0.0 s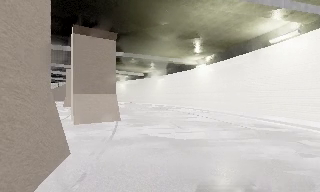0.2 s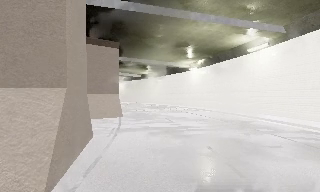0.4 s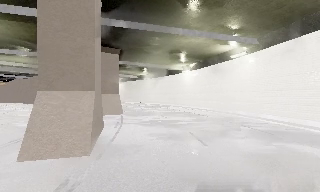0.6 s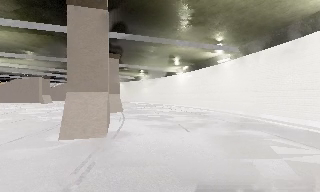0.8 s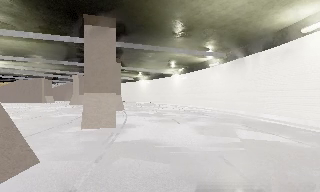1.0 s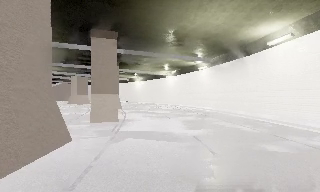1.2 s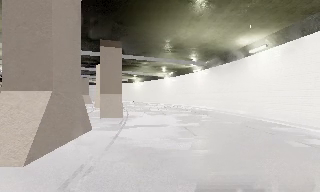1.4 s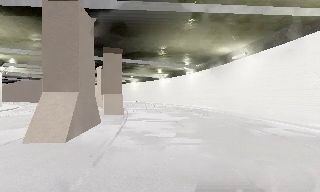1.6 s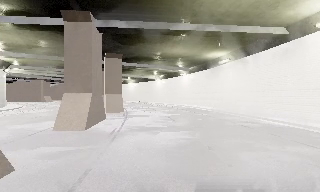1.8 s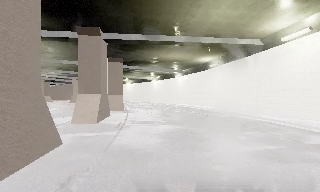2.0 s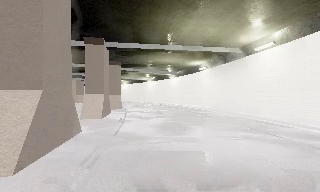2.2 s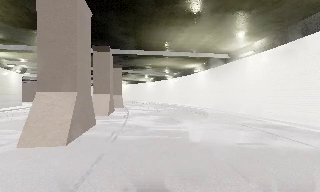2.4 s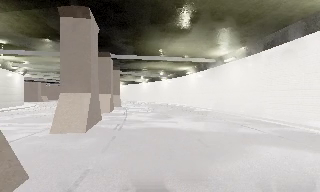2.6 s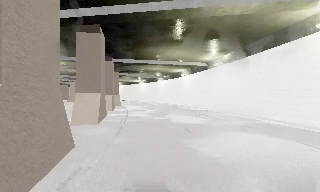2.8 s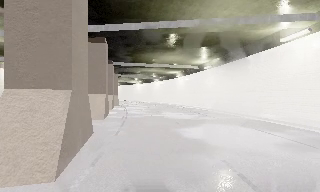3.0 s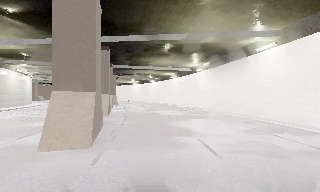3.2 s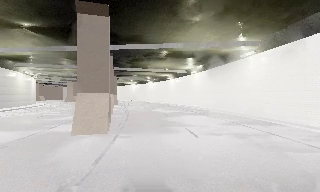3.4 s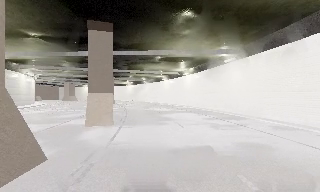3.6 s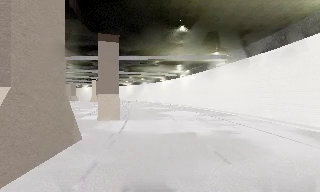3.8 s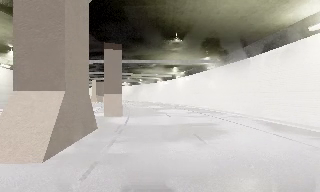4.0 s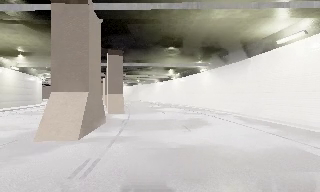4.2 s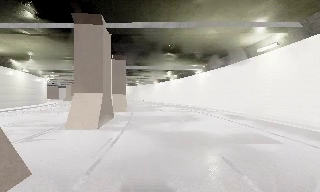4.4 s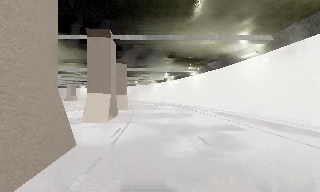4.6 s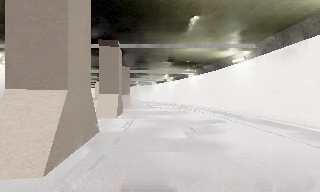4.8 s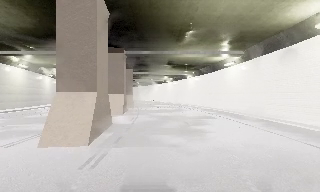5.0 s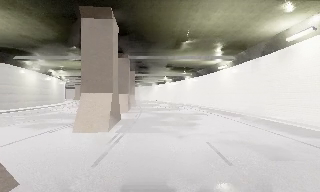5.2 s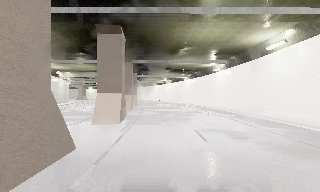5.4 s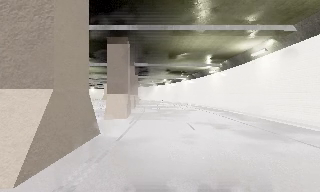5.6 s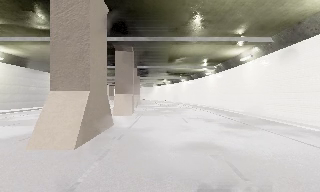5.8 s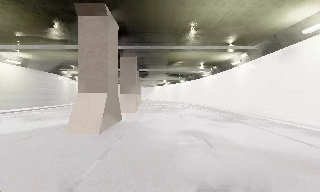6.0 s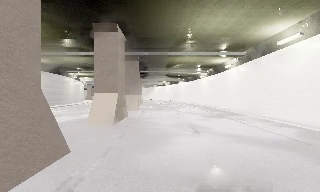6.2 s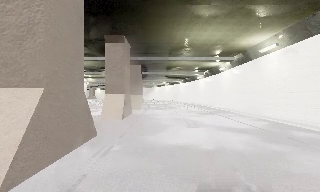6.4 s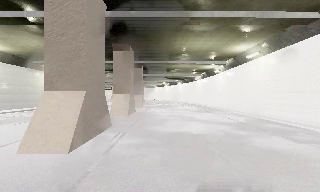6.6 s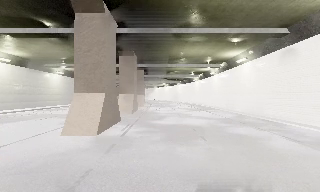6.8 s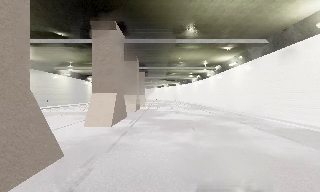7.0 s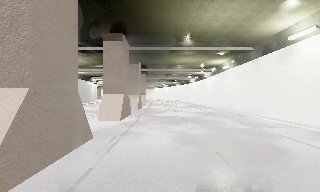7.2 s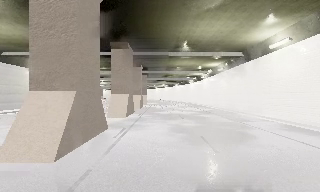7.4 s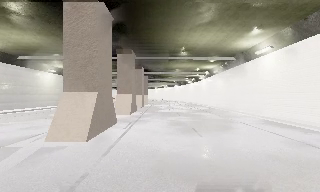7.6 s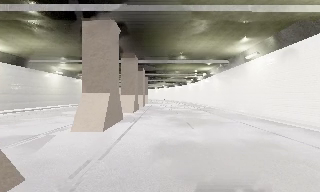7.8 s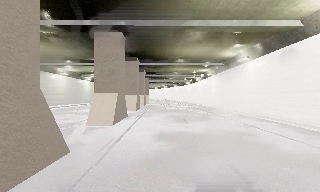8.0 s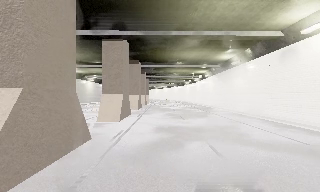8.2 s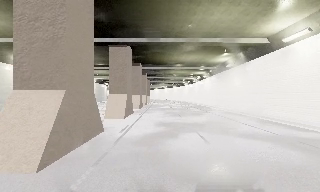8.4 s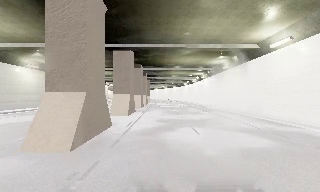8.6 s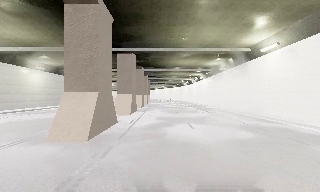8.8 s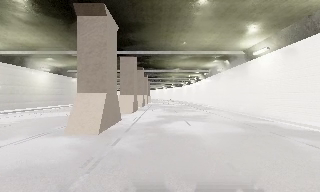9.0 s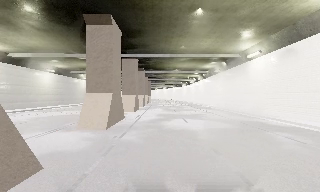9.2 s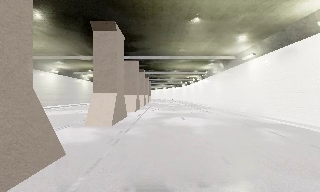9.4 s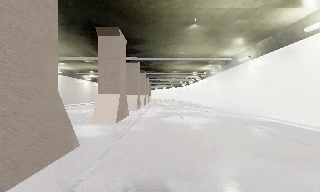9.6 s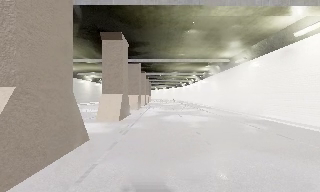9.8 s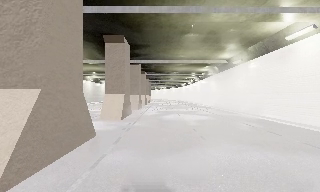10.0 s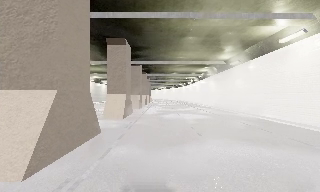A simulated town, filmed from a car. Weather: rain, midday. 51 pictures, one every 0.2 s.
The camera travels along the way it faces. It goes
backward.
0.0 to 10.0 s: The camera pans to its right, which is clockwise from overhead, by about 25 degrees. It travels backward, about 90 m, so what stands in front gets smaller. It loses speed.
The film runs backward here.
